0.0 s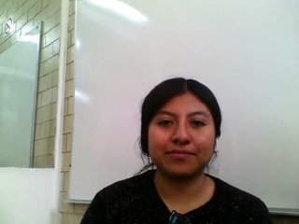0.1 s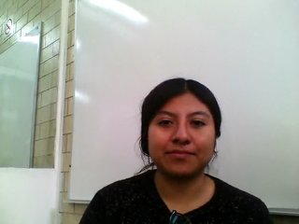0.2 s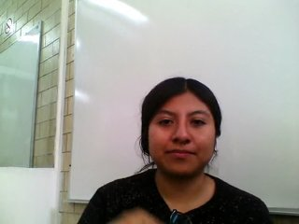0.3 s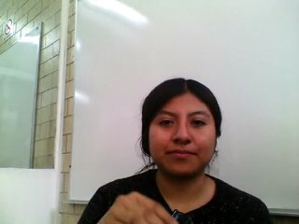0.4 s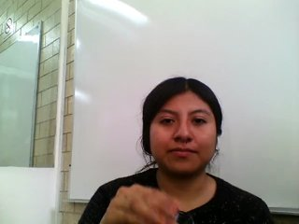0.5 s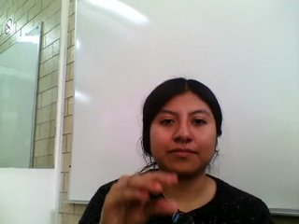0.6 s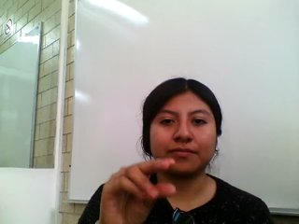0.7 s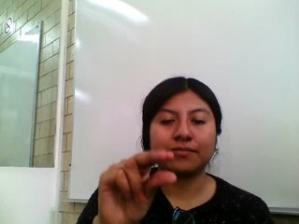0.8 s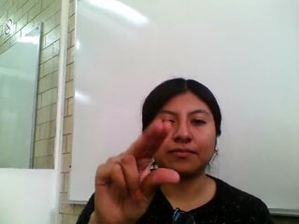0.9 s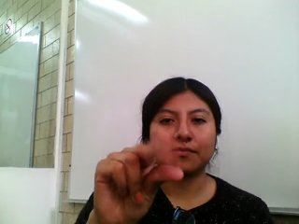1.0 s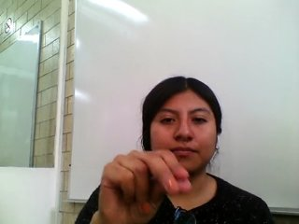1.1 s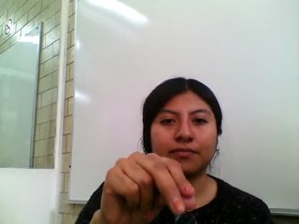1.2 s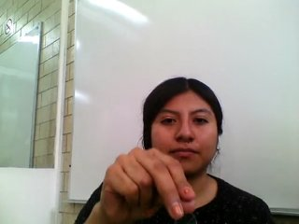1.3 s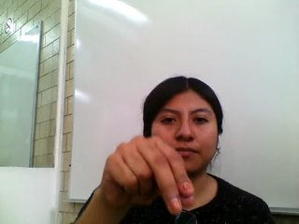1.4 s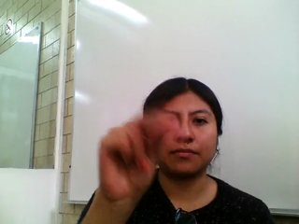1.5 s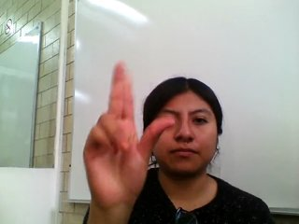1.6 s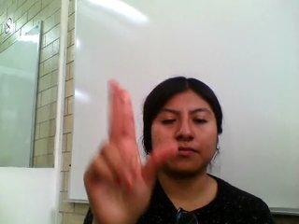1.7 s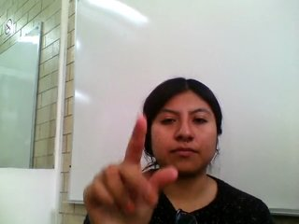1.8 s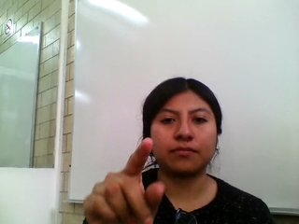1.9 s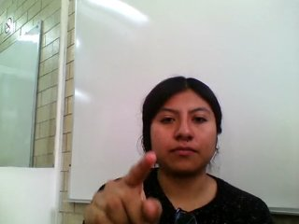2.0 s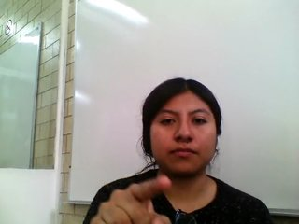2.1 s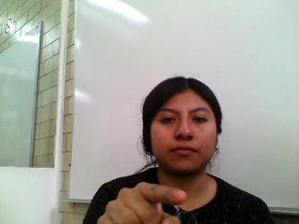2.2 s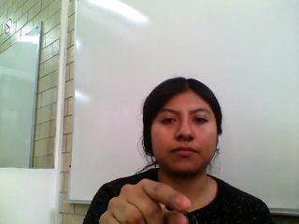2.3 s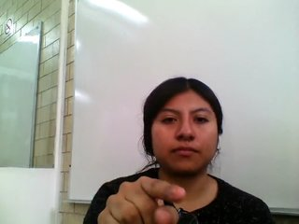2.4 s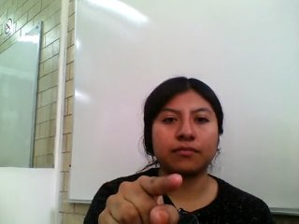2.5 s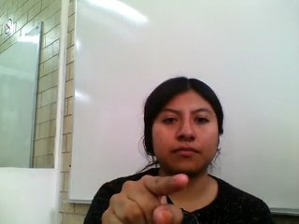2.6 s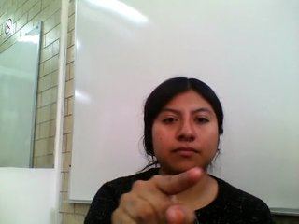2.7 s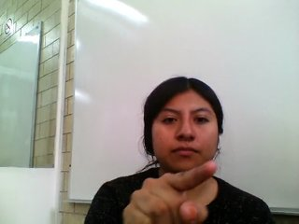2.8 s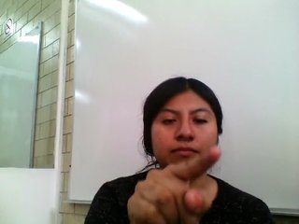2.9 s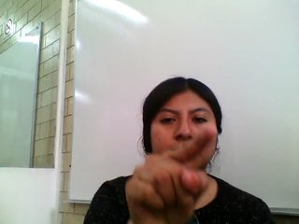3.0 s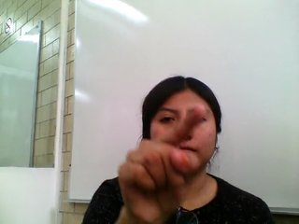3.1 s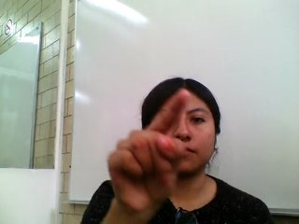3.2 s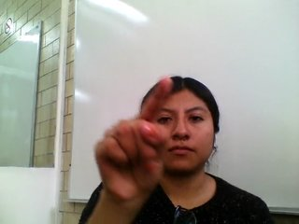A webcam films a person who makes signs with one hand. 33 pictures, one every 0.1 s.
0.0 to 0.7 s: Non-gesture.
0.8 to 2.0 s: On the screen the hand sweeps upward. The name of the sign: Throw up.
2.1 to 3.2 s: Pointing with one finger.
